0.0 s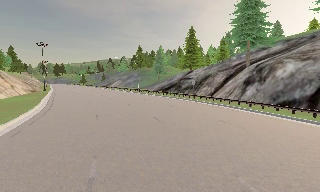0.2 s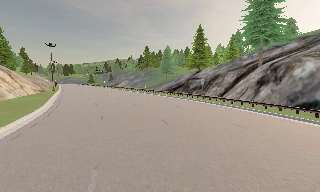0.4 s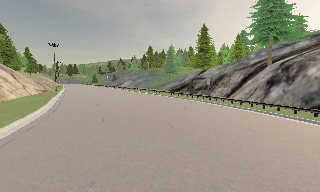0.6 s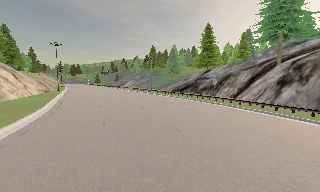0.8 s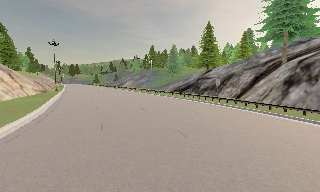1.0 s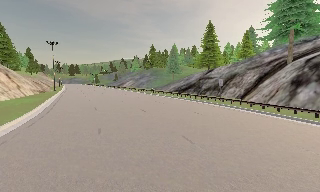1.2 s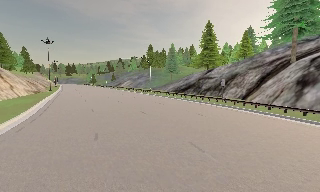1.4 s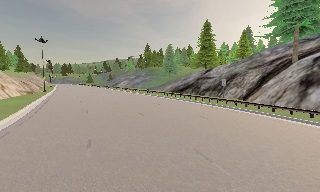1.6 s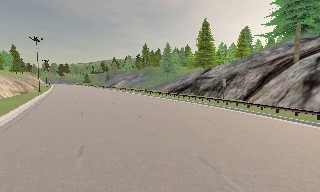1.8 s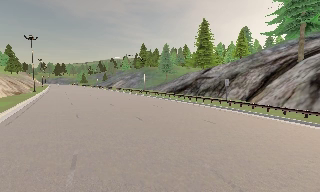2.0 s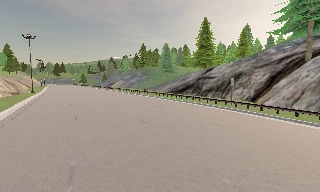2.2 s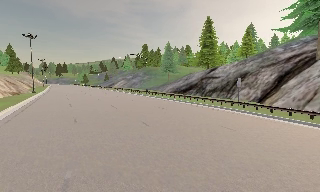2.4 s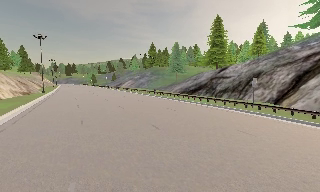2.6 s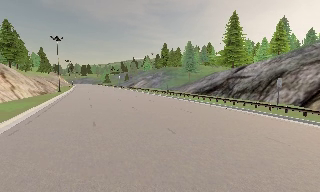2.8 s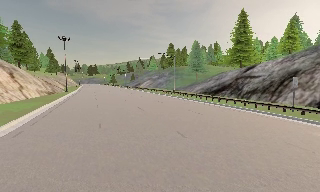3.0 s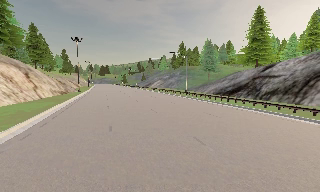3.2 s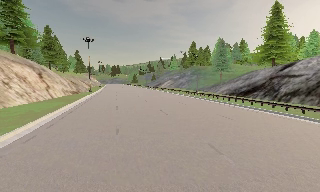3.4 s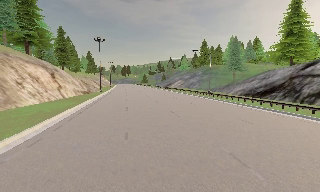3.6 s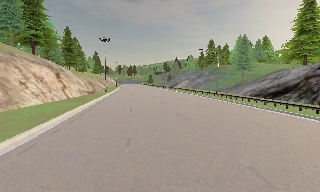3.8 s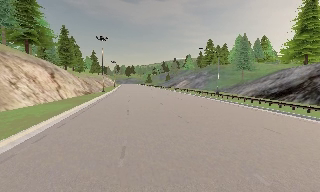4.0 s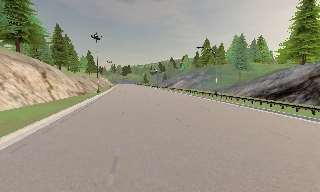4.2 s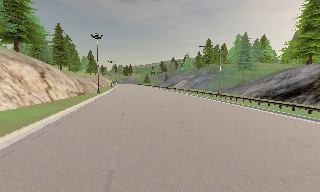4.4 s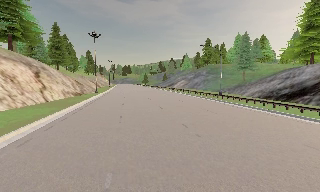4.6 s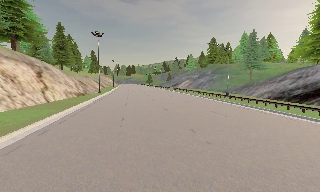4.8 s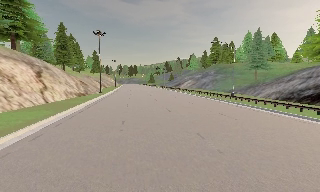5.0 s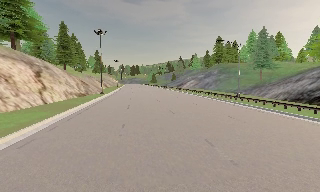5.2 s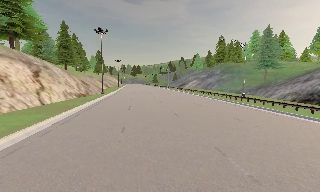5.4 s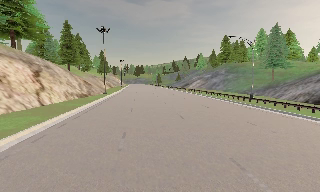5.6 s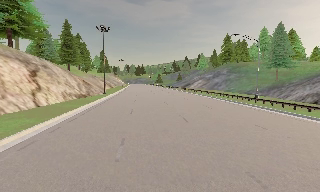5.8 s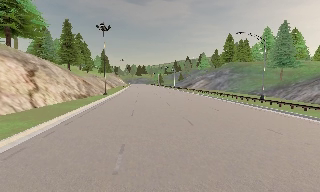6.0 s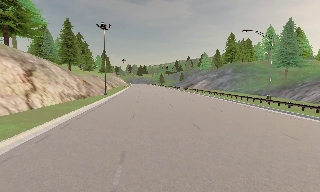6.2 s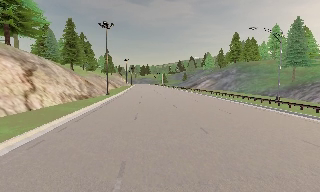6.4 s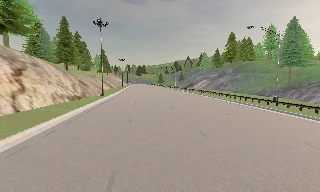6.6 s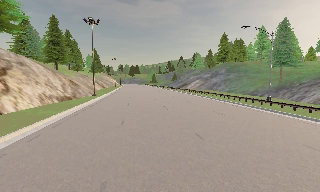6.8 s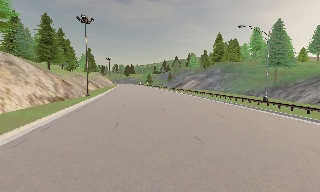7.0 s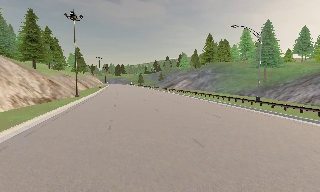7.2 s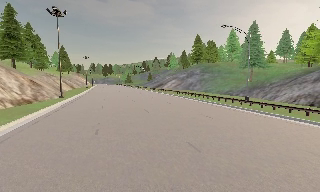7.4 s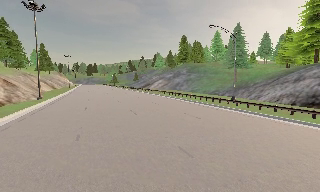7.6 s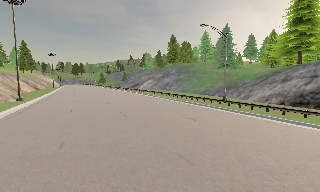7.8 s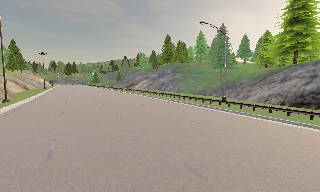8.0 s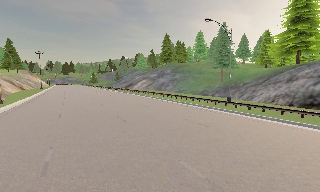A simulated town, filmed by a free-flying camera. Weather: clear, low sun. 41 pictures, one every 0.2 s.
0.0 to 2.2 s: The camera travels forward, about 8 m, so what stands in front looms larger.
2.2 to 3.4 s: The scene slides to the right, as the camera pans about 20 degrees to its left. It travels forward, about 4 m, so what stands in front looms larger.
3.4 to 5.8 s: The camera travels forward, about 9 m, so what stands in front looms larger.
5.8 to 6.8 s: The camera travels forward, about 2.5 m, so what stands in front looms larger. It loses speed.
6.8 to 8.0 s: The camera pans to its right, which is clockwise from overhead, by about 20 degrees. It travels forward and to its left, about 4 m, so what stands in front looms larger. It gains speed.
The film runs forward here.
